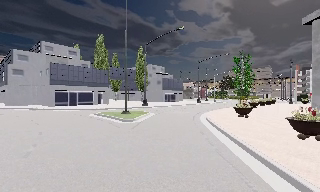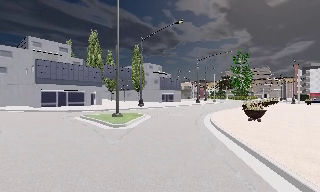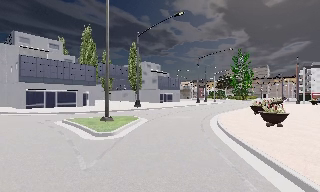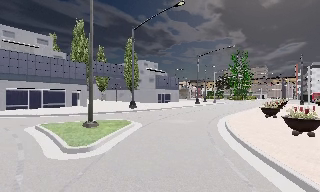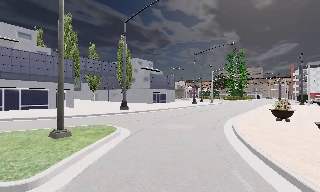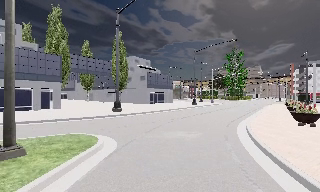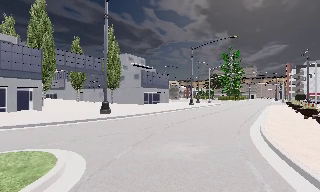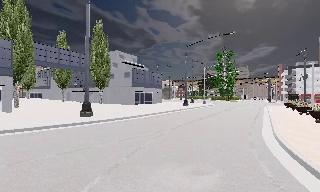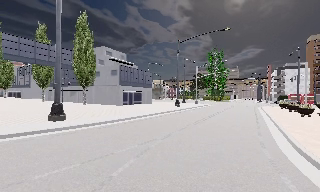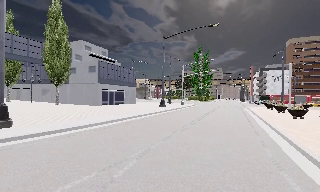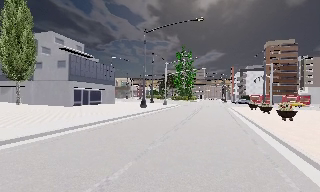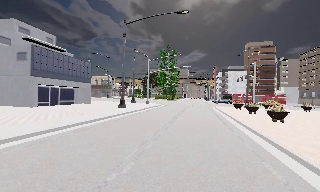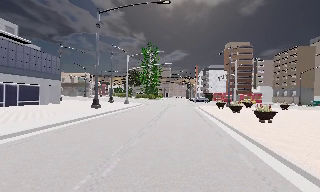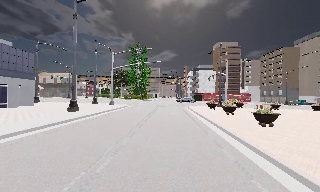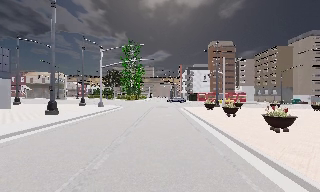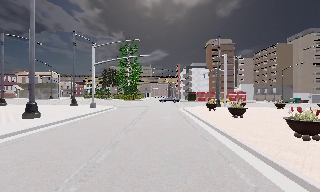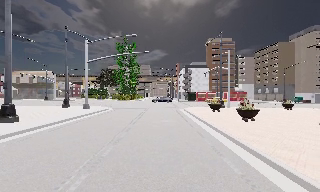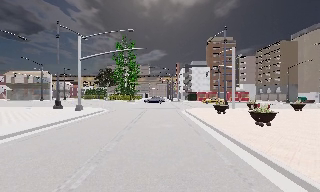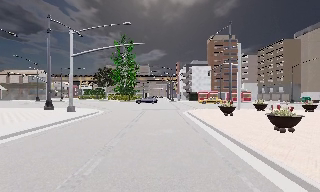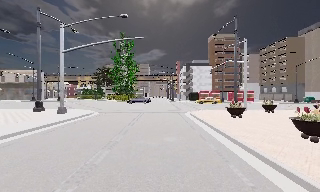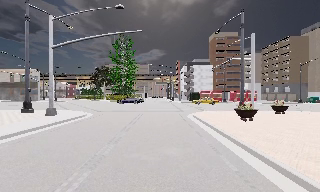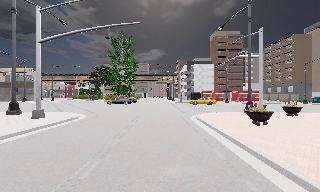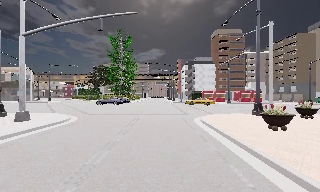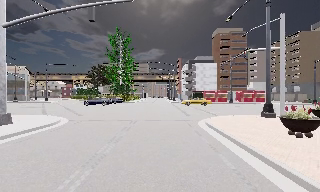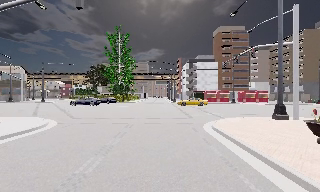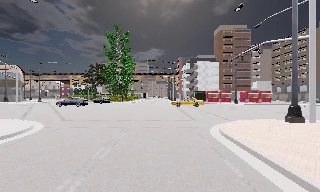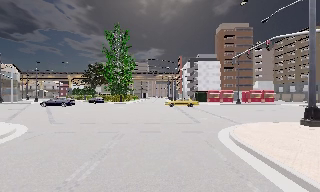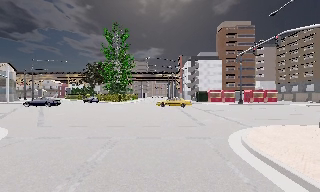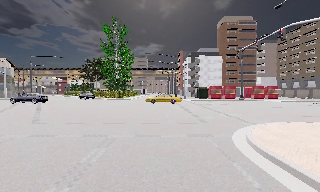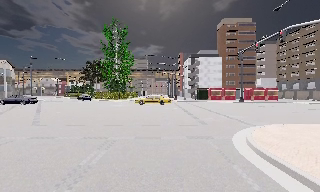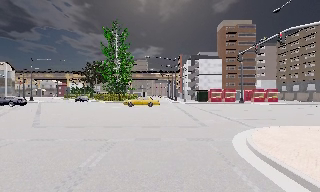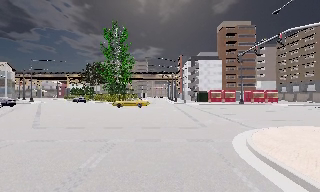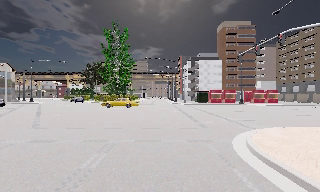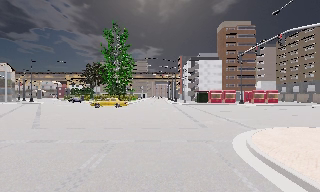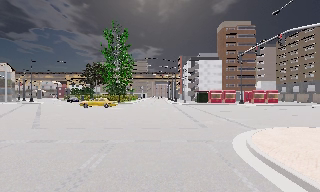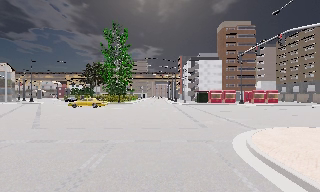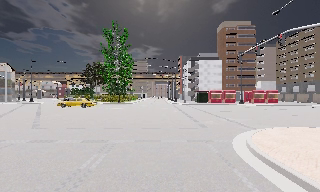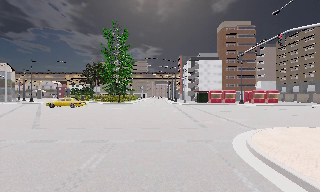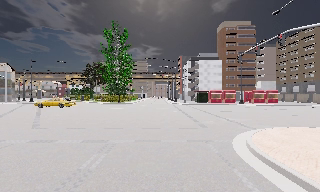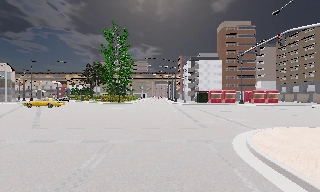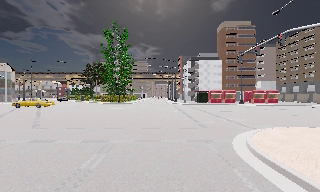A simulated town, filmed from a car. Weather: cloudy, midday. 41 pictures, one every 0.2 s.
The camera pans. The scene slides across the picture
to the left.
The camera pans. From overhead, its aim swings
clockwise.
0.0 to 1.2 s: The camera travels forward, about 12 m, so what stands in front looms larger.
1.2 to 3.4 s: The camera pans to its right, which is clockwise from overhead, by about 35 degrees. It travels forward, about 20 m.
3.4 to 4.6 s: The camera travels forward, about 8 m, so what stands in front looms larger.
4.6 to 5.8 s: The camera travels forward, about 5 m, so what stands in front looms larger. It loses speed.
5.8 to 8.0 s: The camera keeps its place and its aim.
The film runs forward here.
